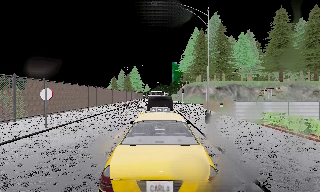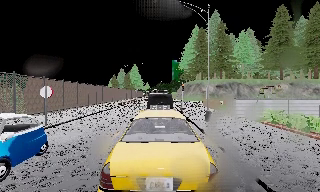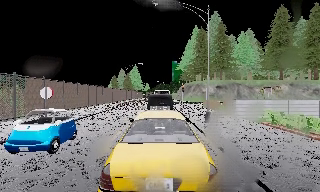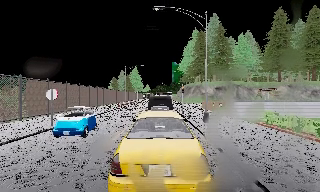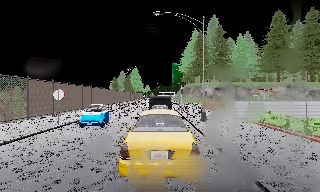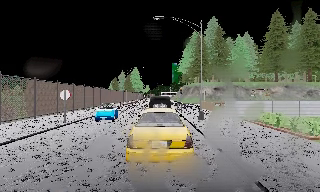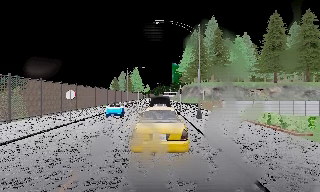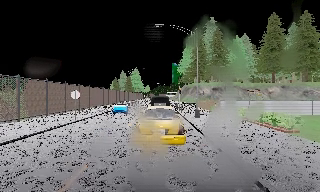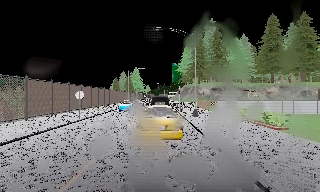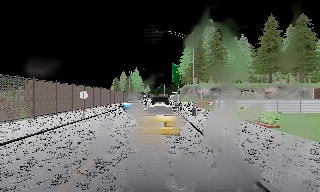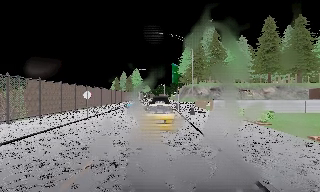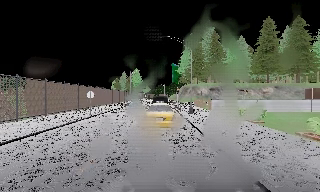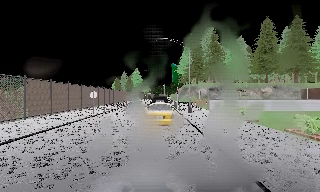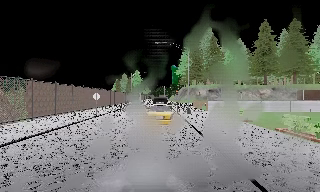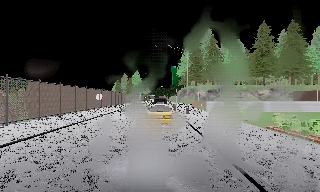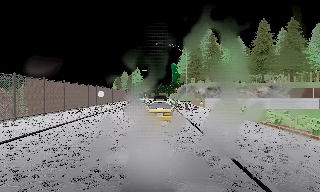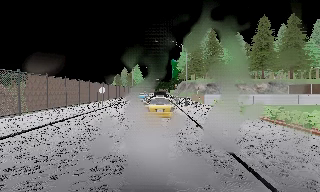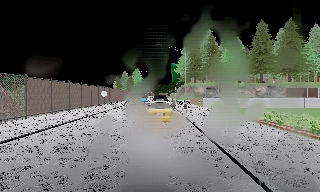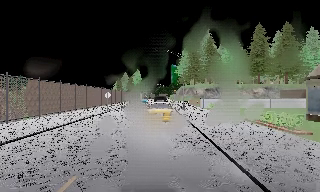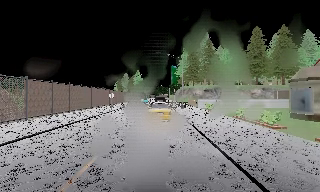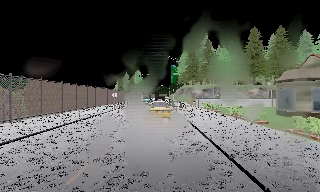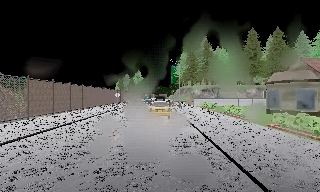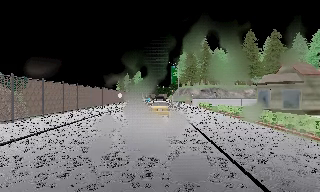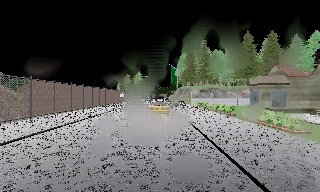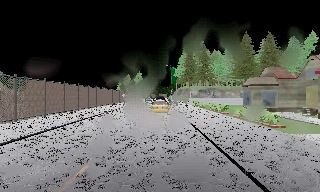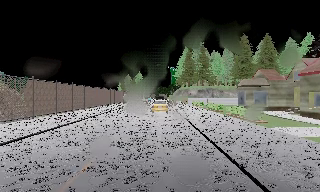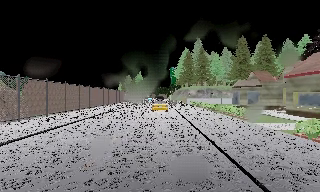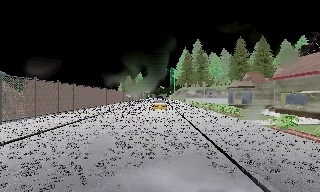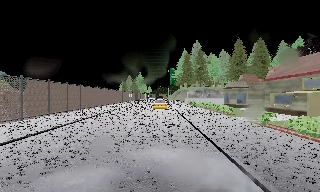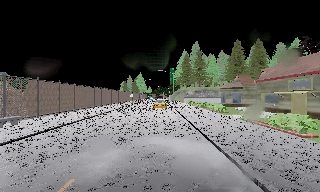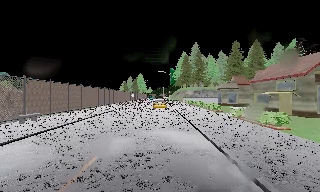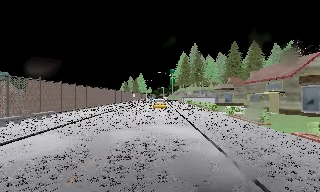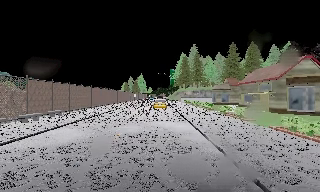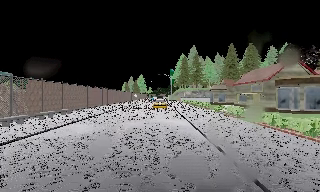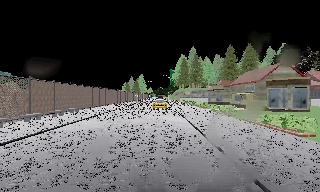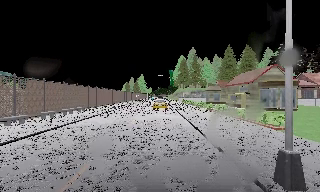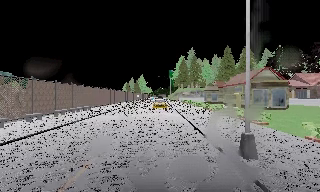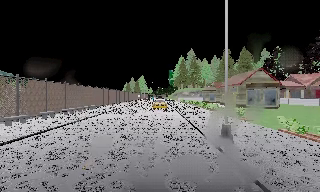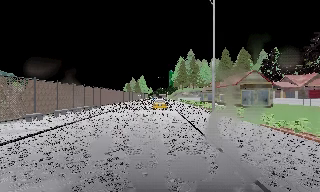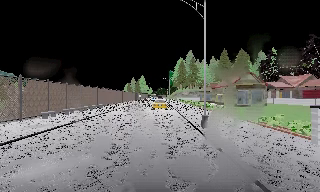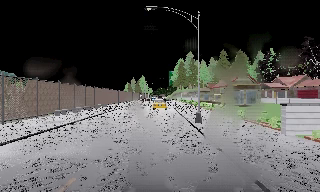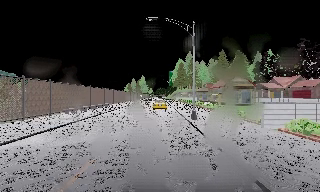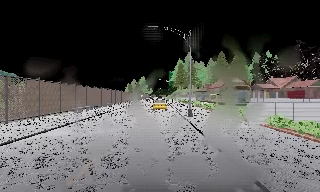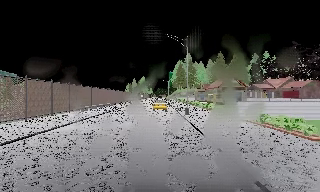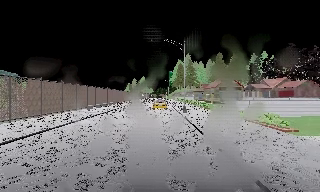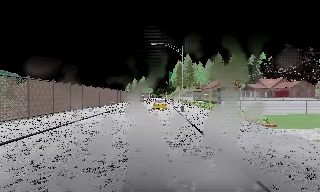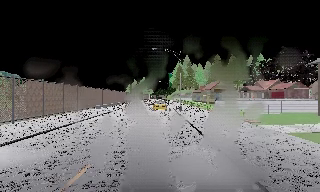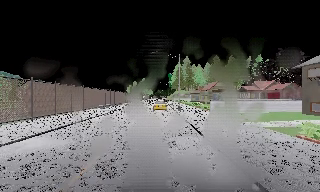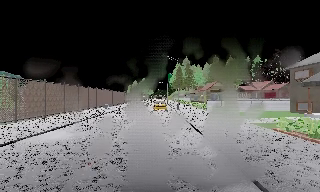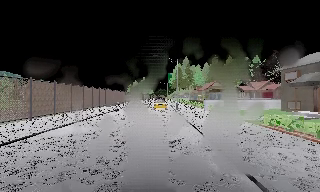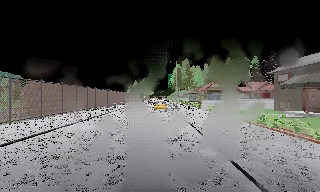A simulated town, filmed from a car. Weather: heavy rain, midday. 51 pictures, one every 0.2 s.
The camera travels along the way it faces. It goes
backward.
0.0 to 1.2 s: The camera travels backward, about 2.5 m, so what stands in front gets smaller. It gains speed.
1.2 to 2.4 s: The camera travels backward, about 4 m, so what stands in front gets smaller.
2.4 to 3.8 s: The camera travels backward, about 6 m, so what stands in front gets smaller. It gains speed.
3.8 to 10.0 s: The camera travels backward, about 45 m, so what stands in front gets smaller.
The film runs backward here.
